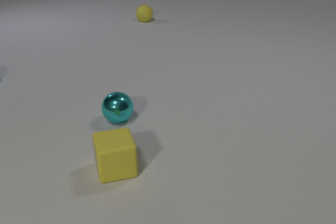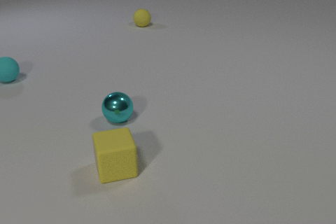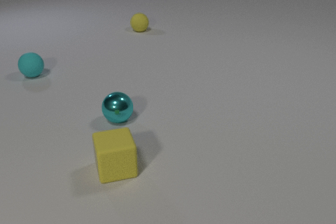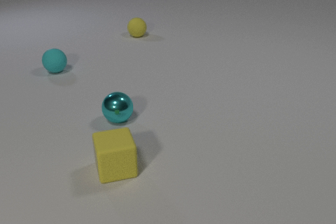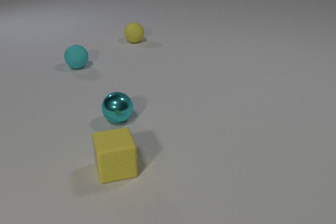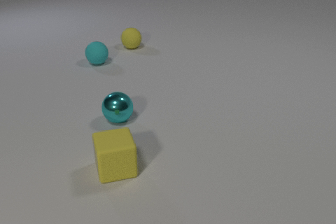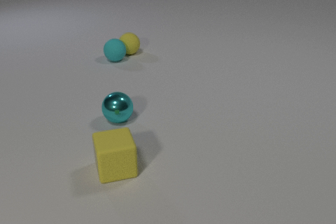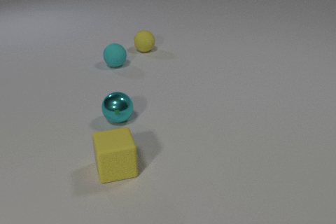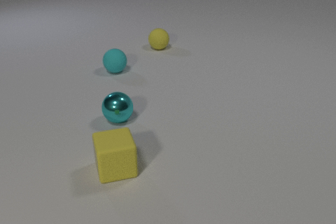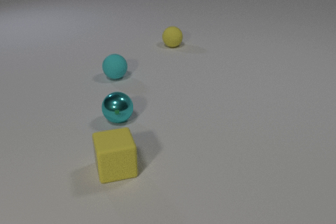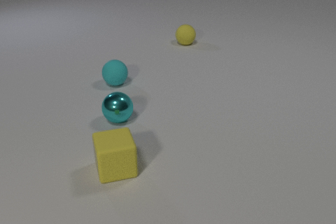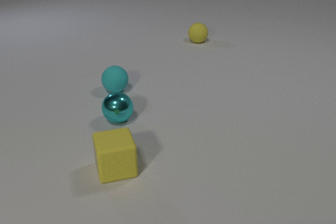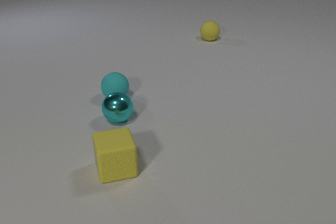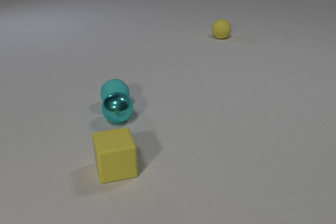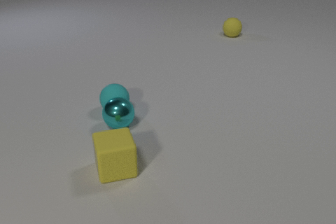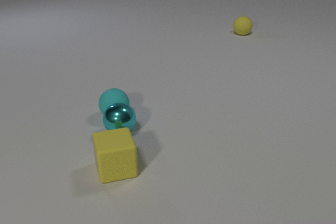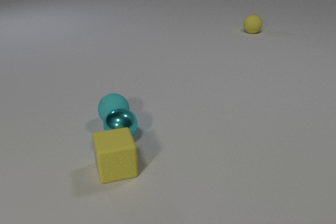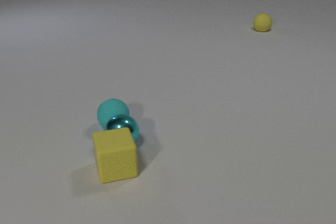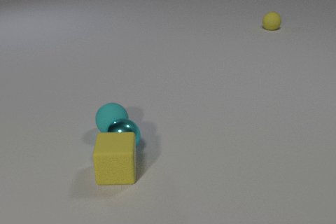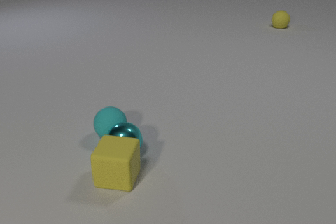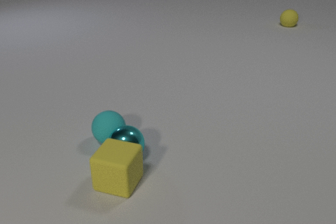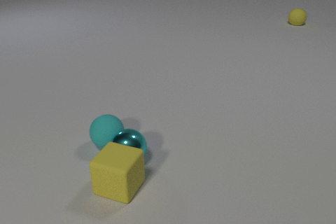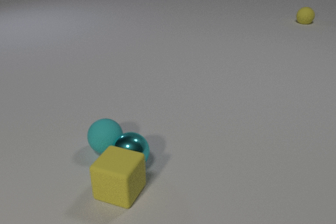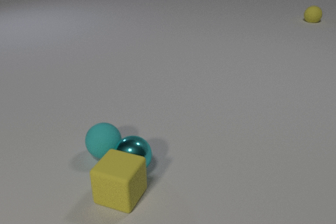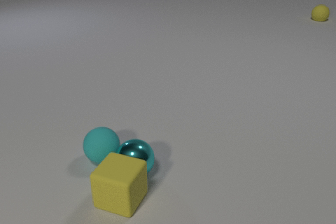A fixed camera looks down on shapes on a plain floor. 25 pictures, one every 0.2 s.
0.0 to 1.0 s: The cyan rubber sphere comes in at the left edge, rolls to the right. The yellow rubber sphere rolls toward the camera.
1.0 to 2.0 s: The cyan rubber sphere rolls toward the camera. The yellow rubber sphere rolls to the right. The cyan rubber sphere and the yellow rubber sphere collide.
2.0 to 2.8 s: The cyan rubber sphere rolls toward the camera. The yellow rubber sphere rolls to the right and away from the camera. The cyan metal sphere rolls toward the camera. The cyan rubber sphere and the cyan metal sphere collide.
2.8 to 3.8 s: The cyan rubber sphere rolls toward the camera. The yellow rubber sphere rolls to the right and away from the camera. The cyan metal sphere rolls toward the camera. The yellow rubber cube slides toward the camera, spins so that its near face slides to the left, clockwise seen from above. The cyan metal sphere and the yellow rubber cube collide.
3.8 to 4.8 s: The cyan rubber sphere rolls toward the camera. The yellow rubber sphere rolls to the right and away from the camera. The cyan metal sphere rolls toward the camera. The yellow rubber cube slides toward the camera.
How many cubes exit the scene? 0.
How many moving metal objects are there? 1.
Are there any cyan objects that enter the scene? yes.
